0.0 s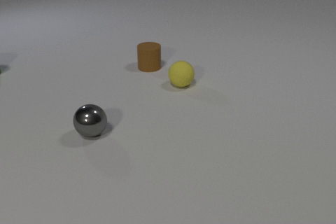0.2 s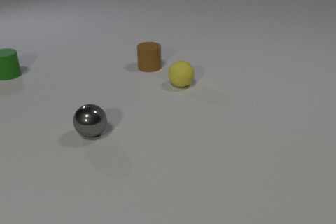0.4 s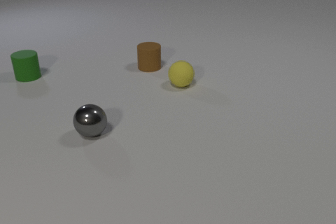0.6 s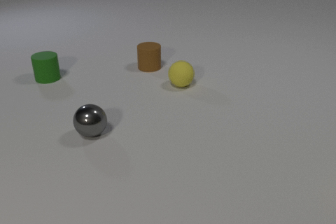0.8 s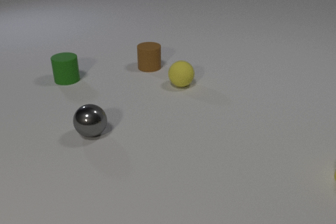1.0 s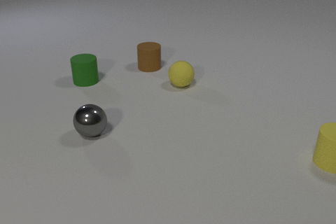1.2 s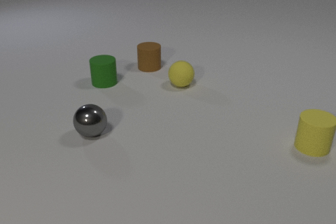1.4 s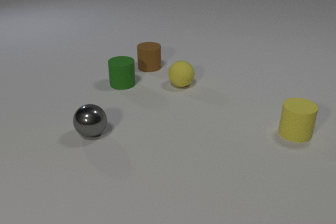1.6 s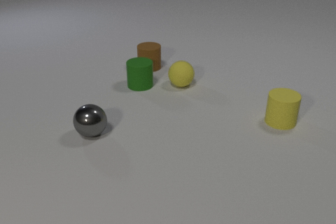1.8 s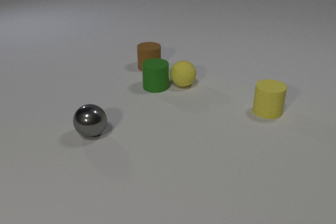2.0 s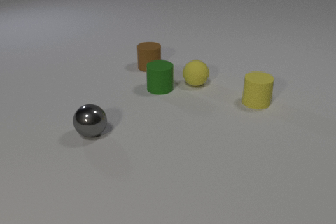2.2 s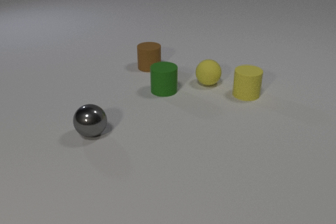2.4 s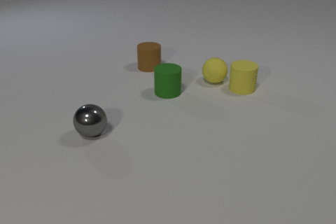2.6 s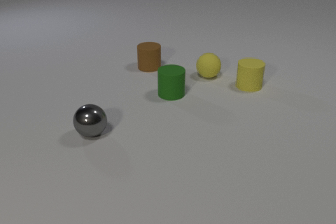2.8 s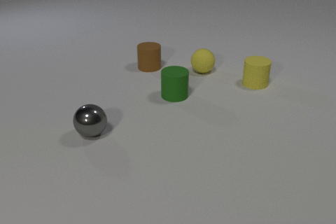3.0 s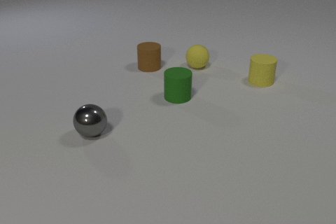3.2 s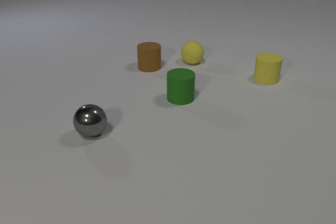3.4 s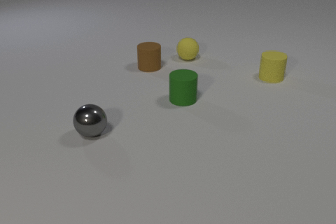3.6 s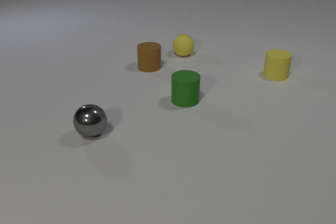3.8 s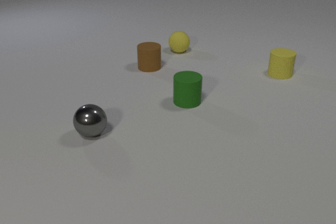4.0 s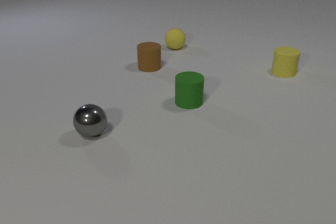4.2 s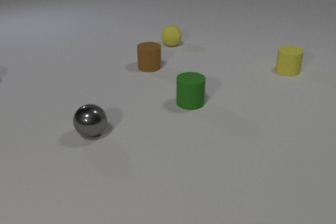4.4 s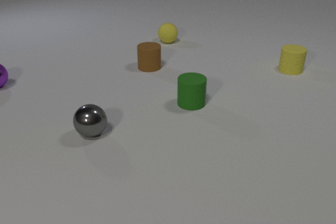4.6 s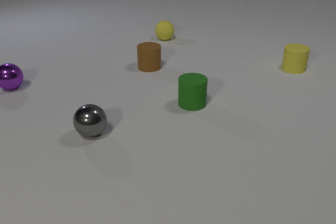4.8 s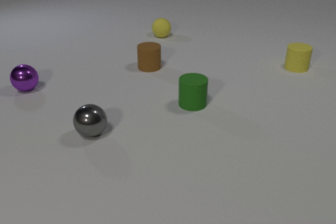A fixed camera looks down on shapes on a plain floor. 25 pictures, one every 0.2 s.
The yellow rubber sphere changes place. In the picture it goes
away from the camera.
The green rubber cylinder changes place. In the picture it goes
to the right.
0.0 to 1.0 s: The green rubber cylinder slides to the right and toward the camera. The yellow rubber cylinder comes in at the right edge, slides to the left and away from the camera.
1.0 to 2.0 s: The green rubber cylinder slides to the right. The yellow rubber sphere rolls to the right. The yellow rubber cylinder slides away from the camera and to the left. The green rubber cylinder and the yellow rubber sphere collide.
2.0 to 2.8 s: The green rubber cylinder slides toward the camera and to the right. The yellow rubber sphere rolls away from the camera. The yellow rubber cylinder slides away from the camera. The yellow rubber sphere and the yellow rubber cylinder collide.
2.8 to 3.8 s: The green rubber cylinder slides to the right and toward the camera. The yellow rubber sphere rolls away from the camera and to the left. The yellow rubber cylinder slides away from the camera and to the right.
3.8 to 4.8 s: The yellow rubber sphere rolls away from the camera and to the left. The purple metal sphere comes in at the left edge, rolls to the right and toward the camera. The yellow rubber cylinder slides away from the camera and to the right.
How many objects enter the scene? 3.
What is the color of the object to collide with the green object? yellow.
How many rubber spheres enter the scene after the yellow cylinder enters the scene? 0.
